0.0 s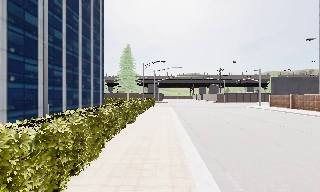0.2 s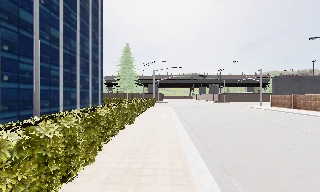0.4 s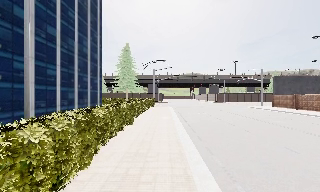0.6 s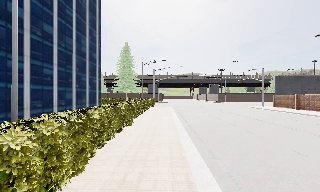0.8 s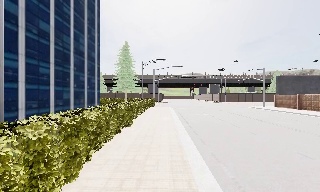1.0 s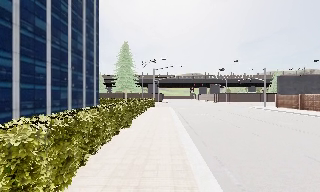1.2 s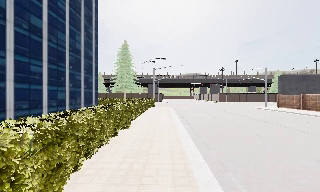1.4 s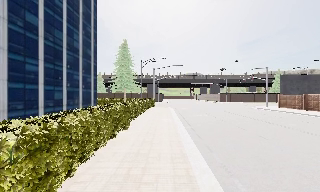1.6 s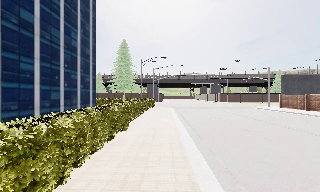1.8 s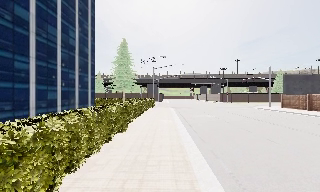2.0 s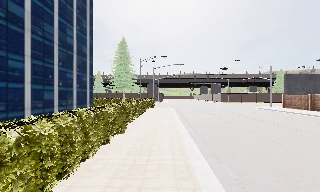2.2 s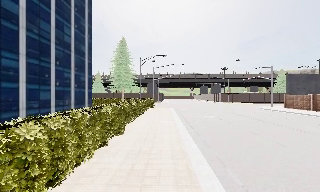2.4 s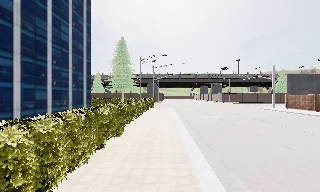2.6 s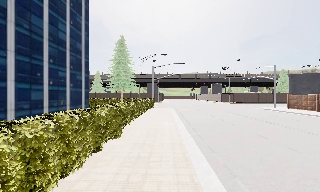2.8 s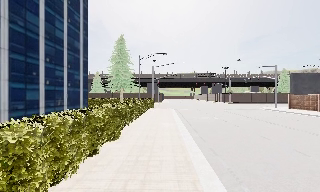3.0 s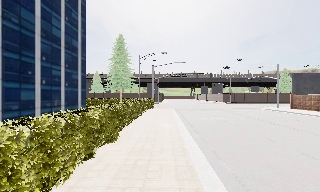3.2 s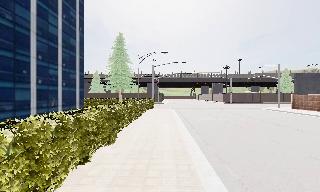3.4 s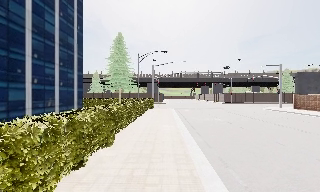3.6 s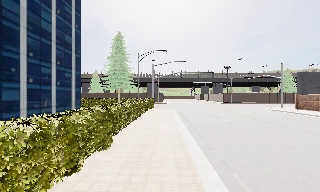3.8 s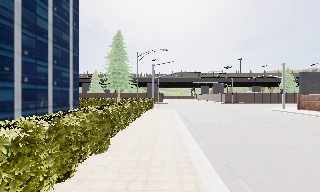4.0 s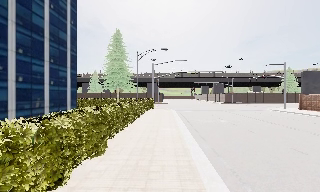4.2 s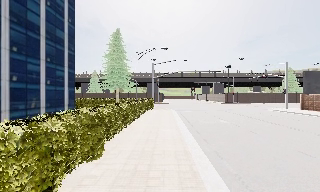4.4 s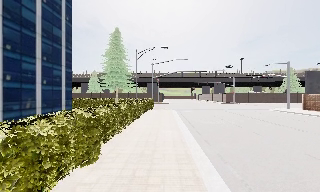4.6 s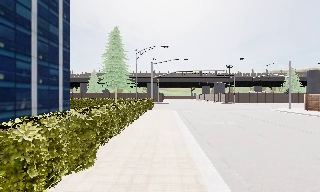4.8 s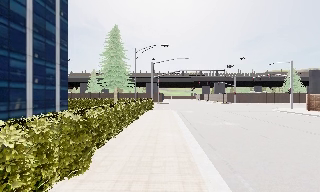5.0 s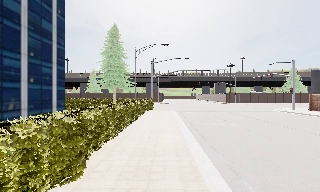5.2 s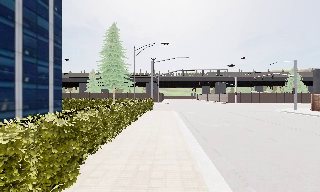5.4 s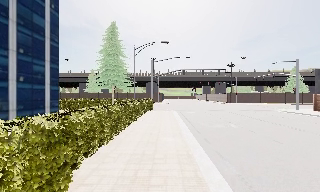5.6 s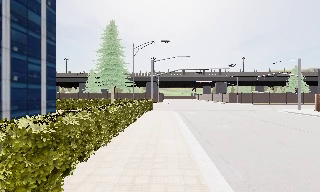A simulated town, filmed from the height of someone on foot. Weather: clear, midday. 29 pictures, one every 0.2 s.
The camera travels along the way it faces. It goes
forward.
0.0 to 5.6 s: The camera travels forward, about 9 m, so what stands in front looms larger.
The film runs forward here.
